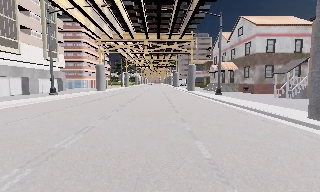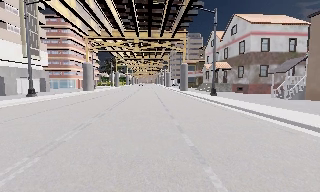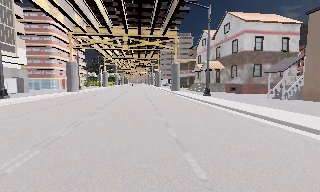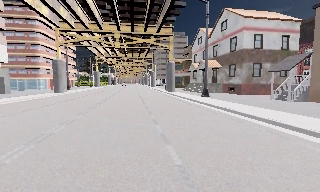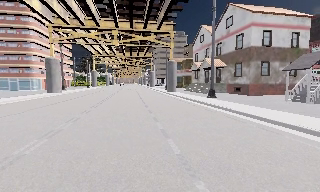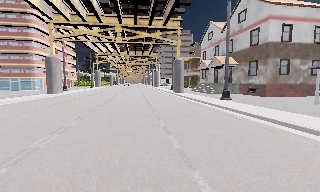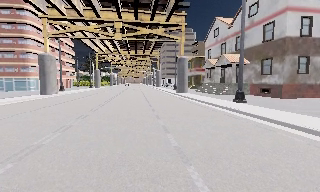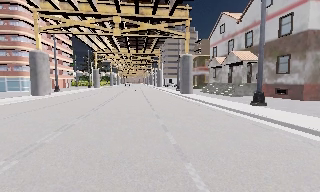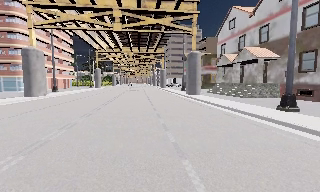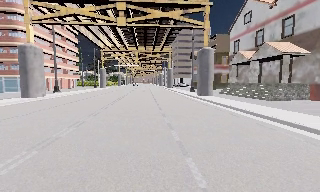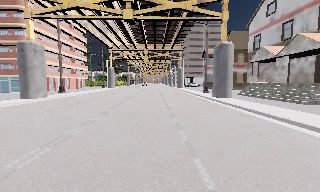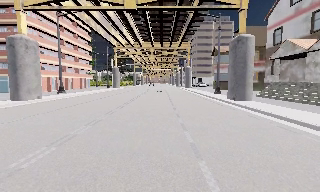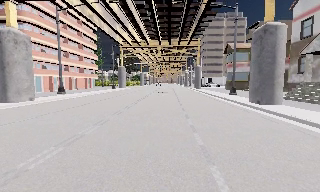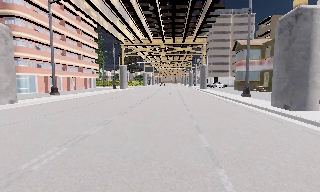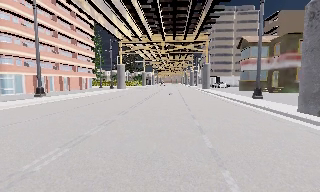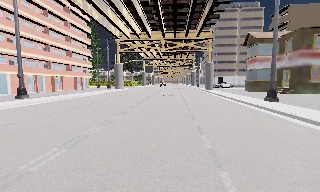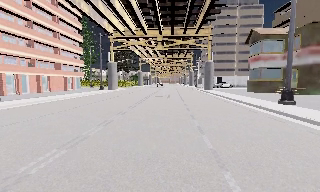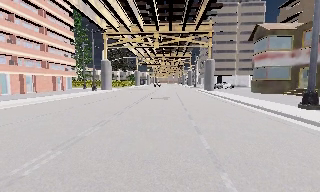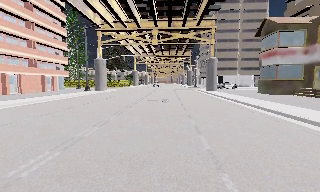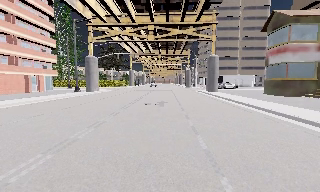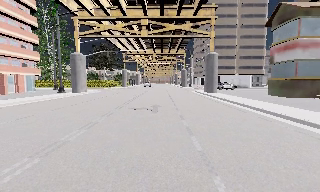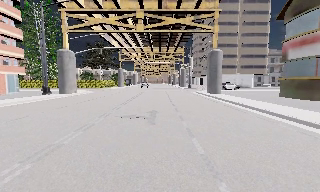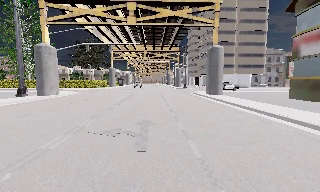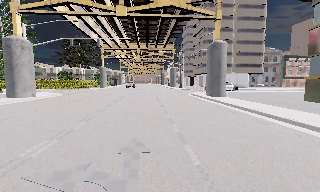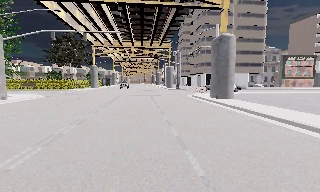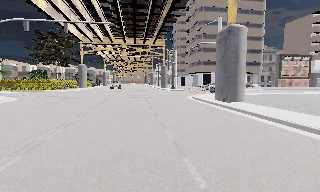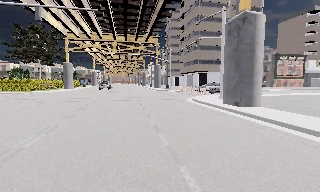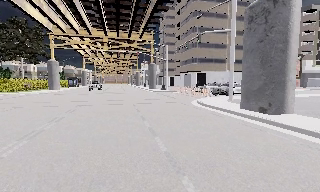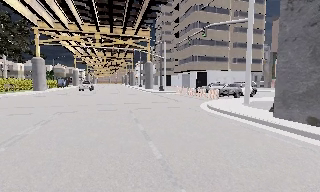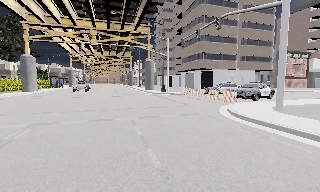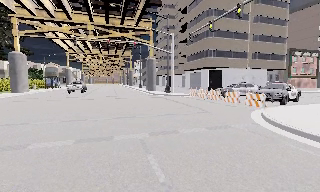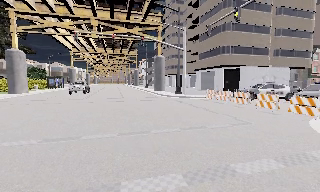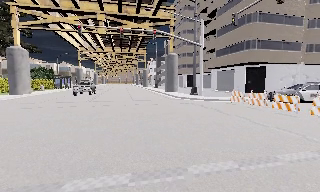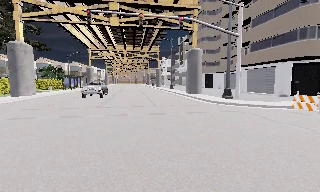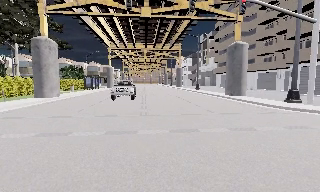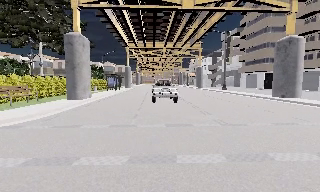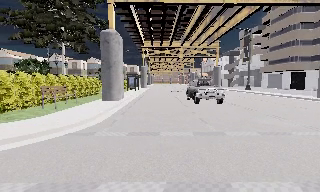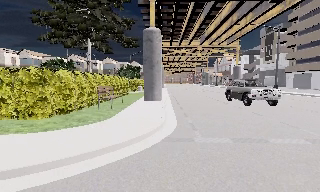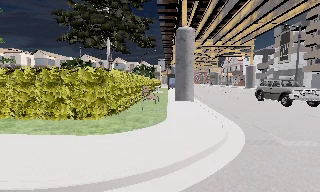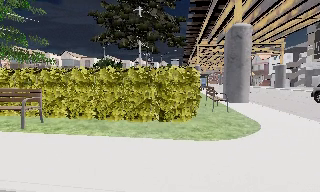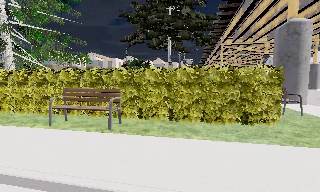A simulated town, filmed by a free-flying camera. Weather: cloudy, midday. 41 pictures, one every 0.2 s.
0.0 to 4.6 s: The camera travels forward, about 45 m, so what stands in front looms larger.
4.6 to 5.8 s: The camera pans to its right, which is clockwise from overhead, by about 15 degrees. It travels forward, about 14 m, so what stands in front looms larger.
5.8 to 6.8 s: The camera swings to its left by about 10 degrees, and the scene slides to the right. It travels forward and to its left, about 13 m, so what stands in front looms larger.
6.8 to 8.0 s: The camera pans to its left, which is counterclockwise from overhead, by about 15 degrees. It travels to its left, about 16 m, so close, fixed things drift to the right.
The film runs forward here.
